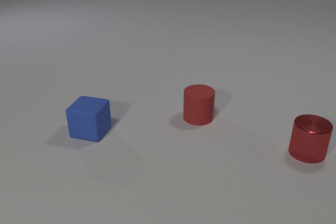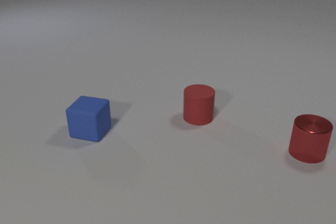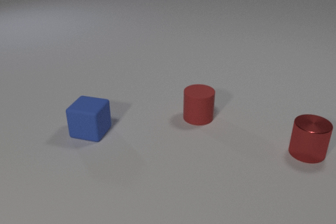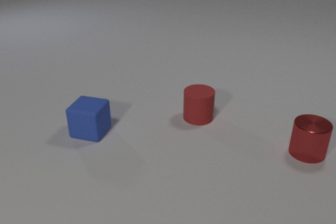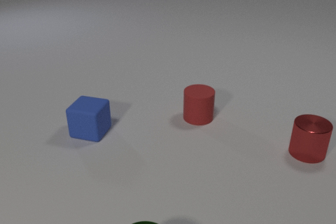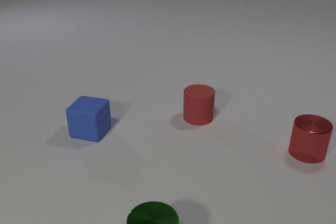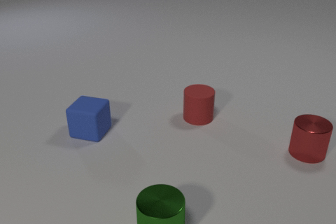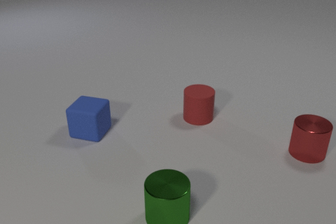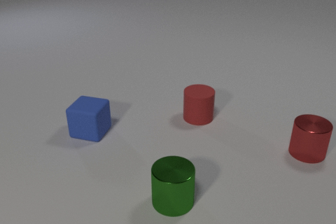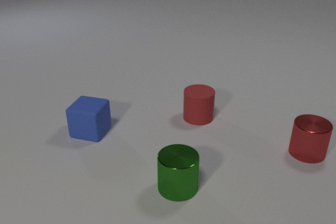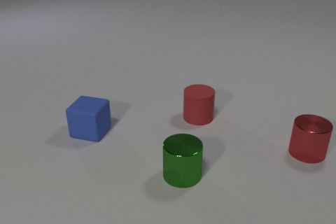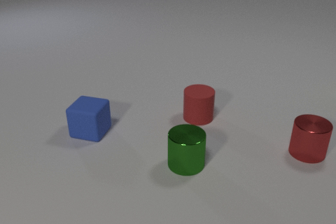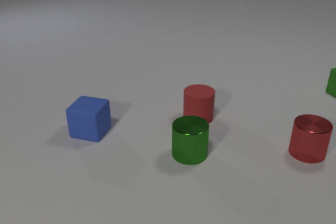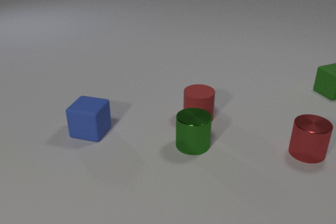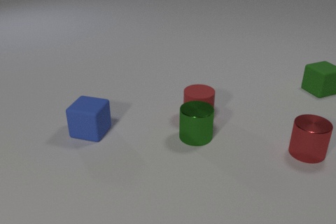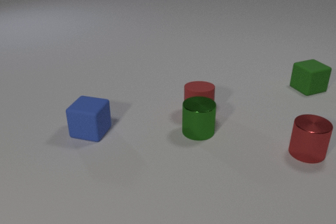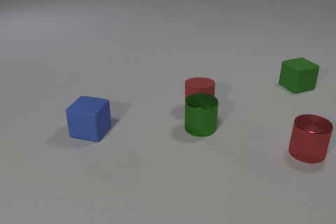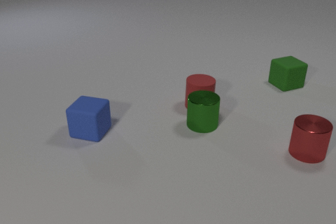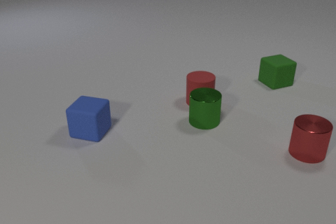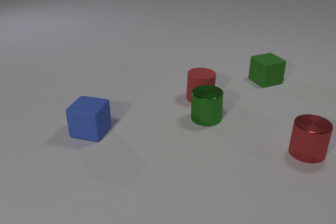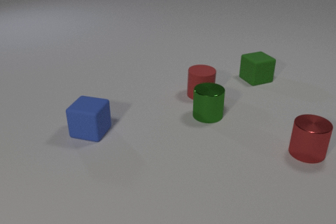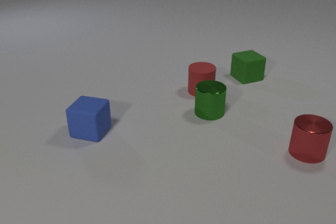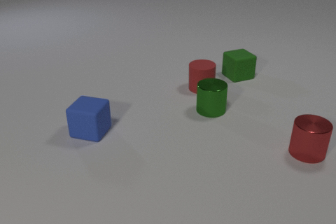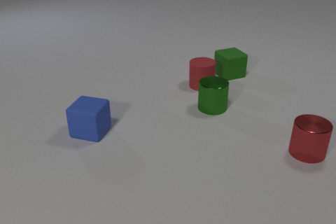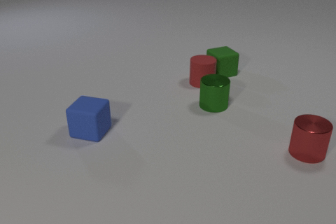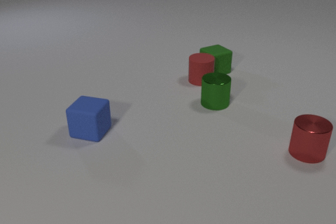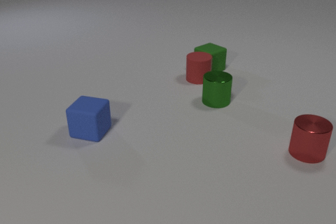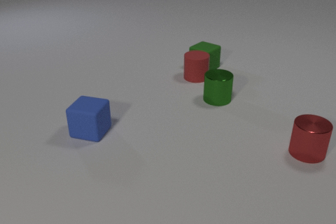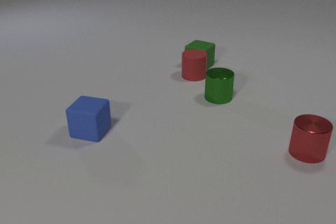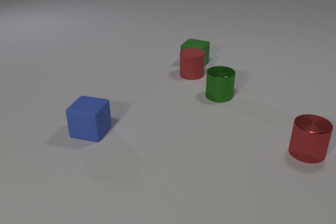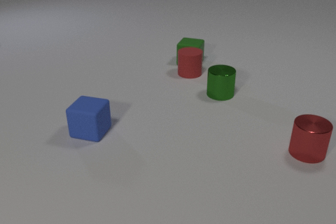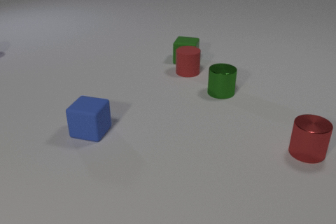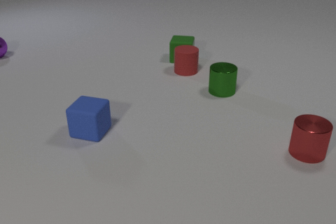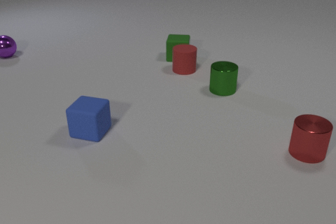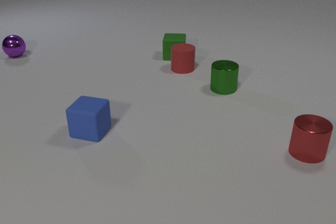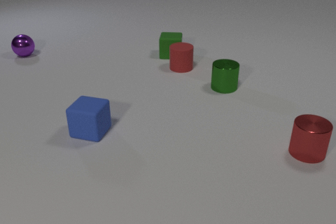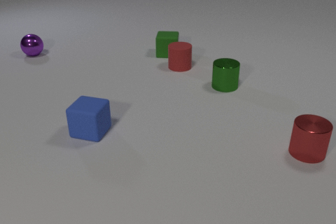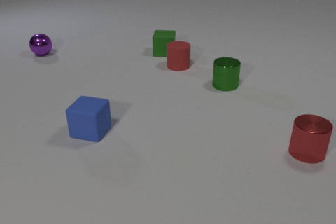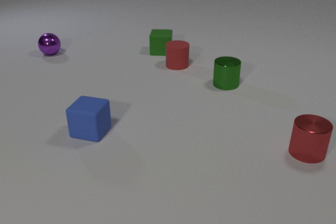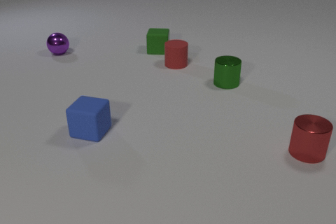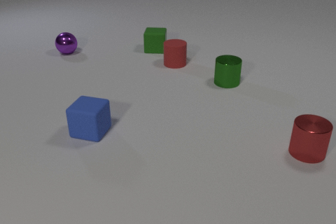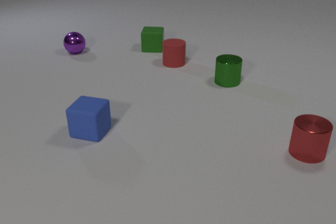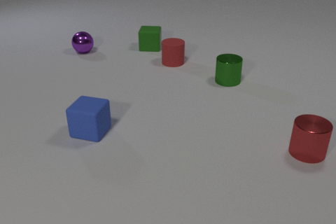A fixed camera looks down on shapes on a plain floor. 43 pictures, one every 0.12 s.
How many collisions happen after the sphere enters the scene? 0.
What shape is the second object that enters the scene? cube.
How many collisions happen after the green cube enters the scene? 2.
0.00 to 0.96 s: The green metal cylinder comes in at the bottom edge, slides away from the camera.
0.96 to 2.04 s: The green metal cylinder slides away from the camera. The red rubber cylinder slides away from the camera. The green rubber cube comes in at the right edge, slides to the left. The green metal cylinder and the red rubber cylinder collide.
2.04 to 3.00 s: The green metal cylinder slides away from the camera. The red rubber cylinder slides away from the camera. The green rubber cube slides to the left. The red rubber cylinder and the green rubber cube collide.
3.00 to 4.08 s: The green metal cylinder slides away from the camera. The red rubber cylinder slides away from the camera and to the left. The green rubber cube slides to the left and away from the camera, spins counterclockwise seen from above by about 60 degrees, its near face sliding to the right. The purple metal sphere comes in at the left edge, rolls to the right.
4.08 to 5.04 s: The green metal cylinder slides away from the camera. The red rubber cylinder slides away from the camera and to the left. The green rubber cube slides away from the camera and to the left. The purple metal sphere rolls to the right.
